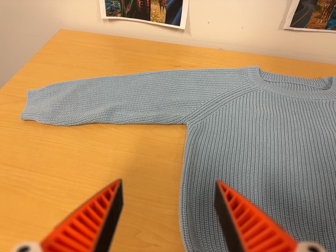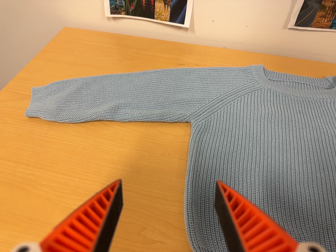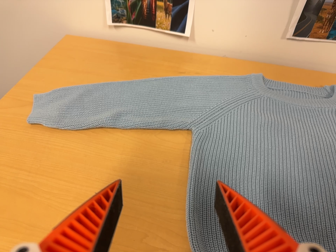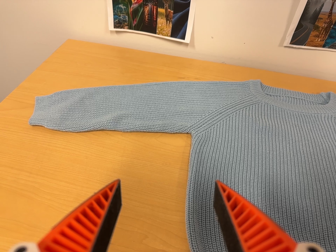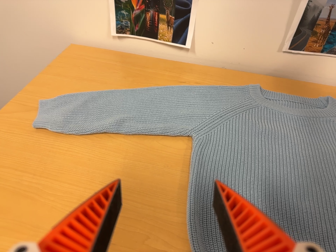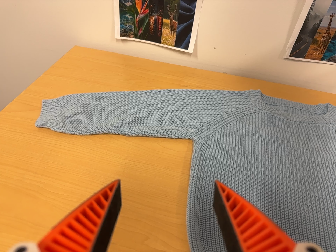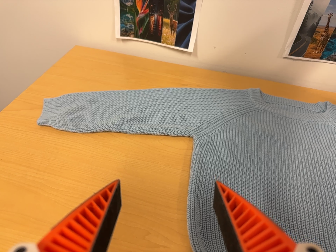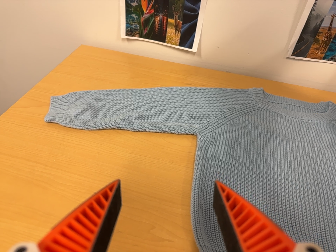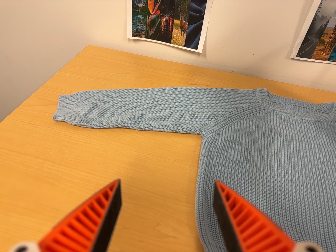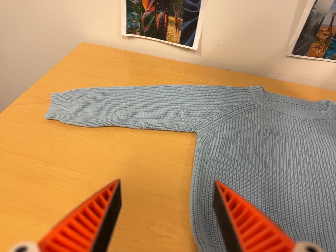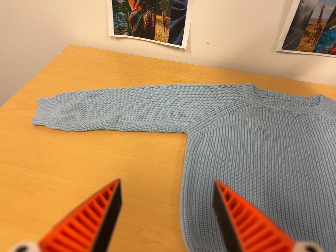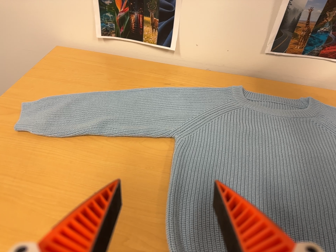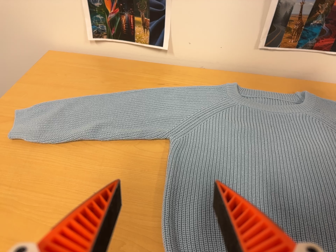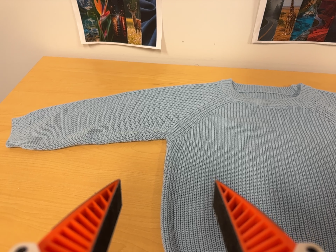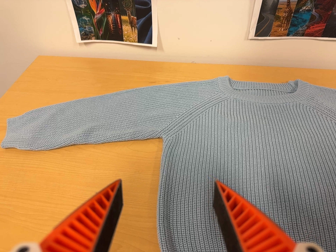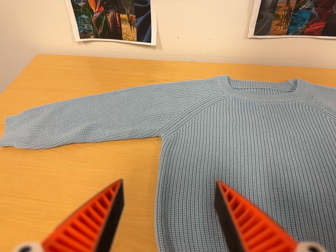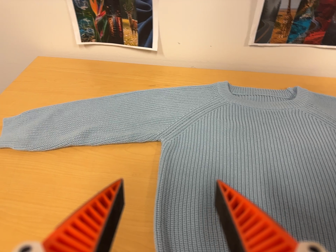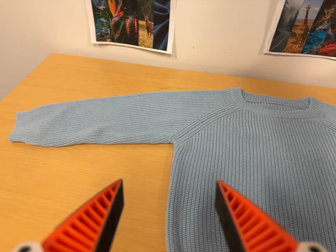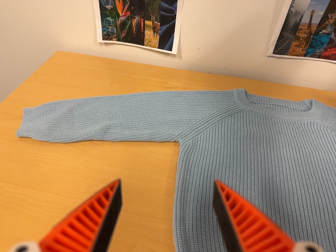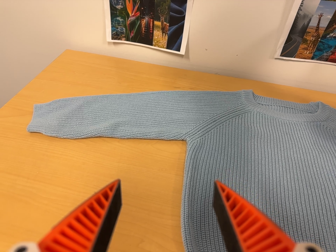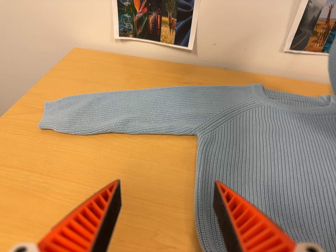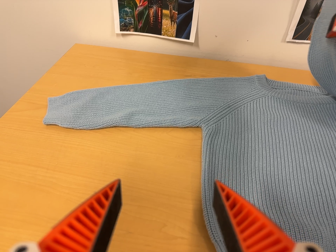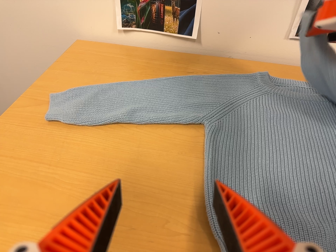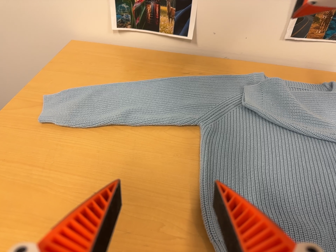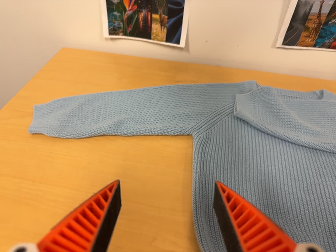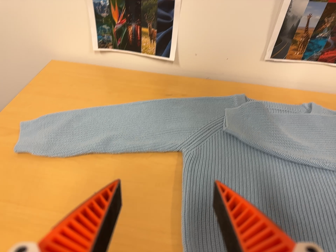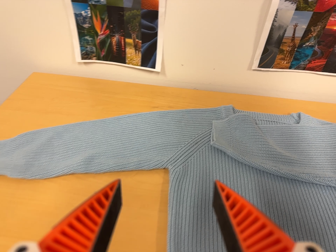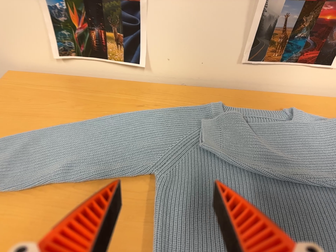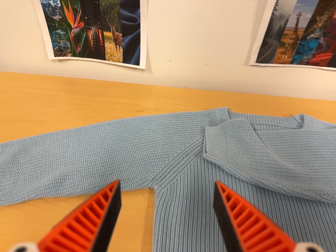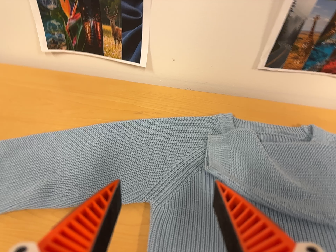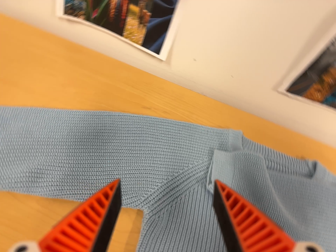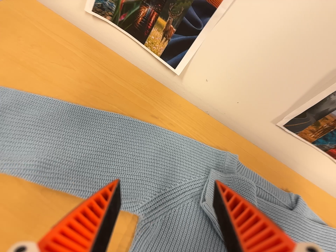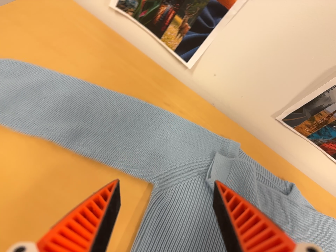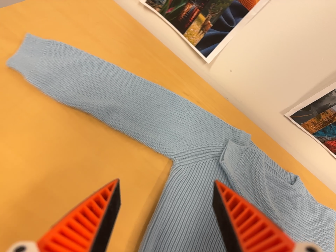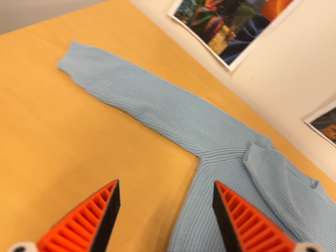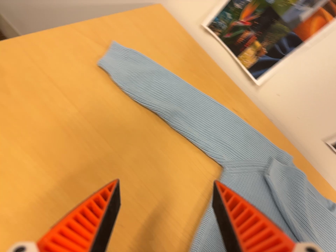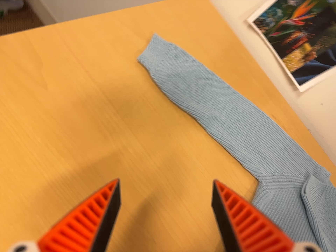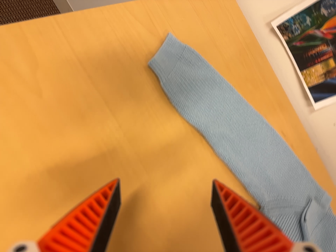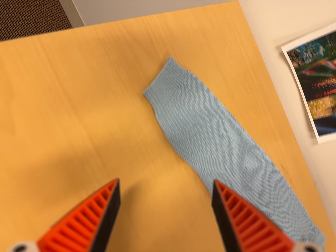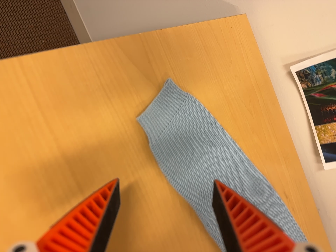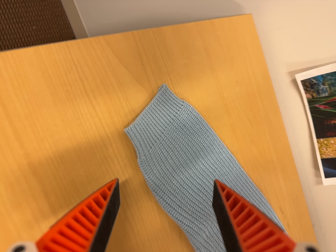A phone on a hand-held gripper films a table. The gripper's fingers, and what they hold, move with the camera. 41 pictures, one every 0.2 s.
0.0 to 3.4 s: The camera shifts only a little, or ends up much as it began.
3.4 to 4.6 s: The camera travels to its left, about 6 cm, so close, fixed things drift to the right.
4.6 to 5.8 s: The camera travels toward the top of its view and forward, about 18 cm, so close, fixed things drift downward.
5.8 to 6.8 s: The camera travels to its left and backward, about 22 cm, so close, fixed things drift to the right. It rolls about its line of sight by about 30 degrees, and the scene rotates clockwise.
6.8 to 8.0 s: The camera travels toward the top of its view, forward and to its left, about 26 cm. Its aim tips toward the bottom of its view by about 10 degrees. It rolls about its line of sight by about 30 degrees, and the scene rotates clockwise.
The film runs forward here.
